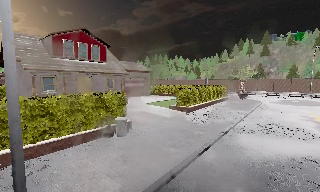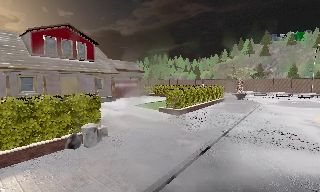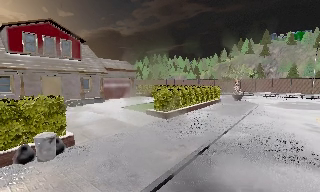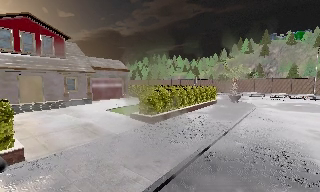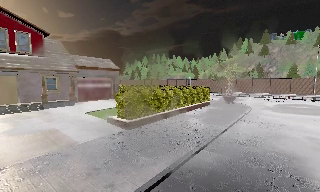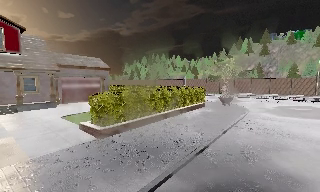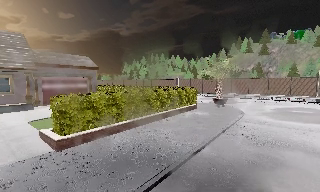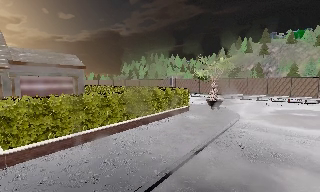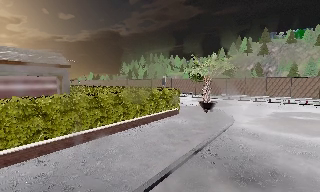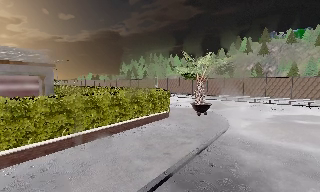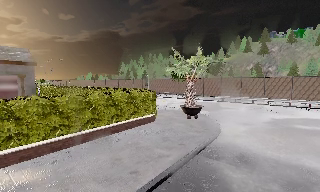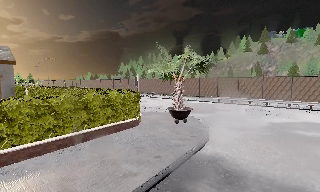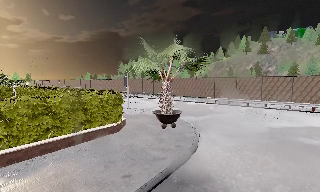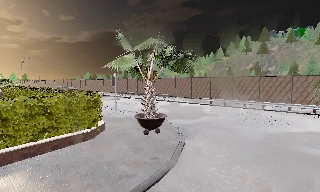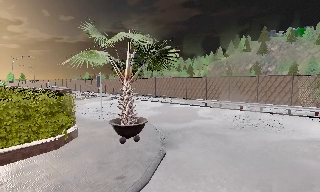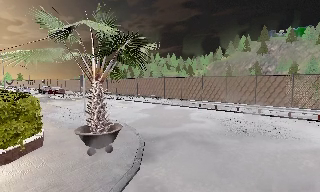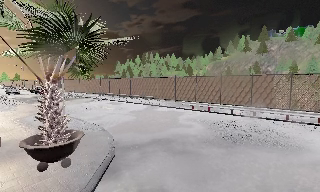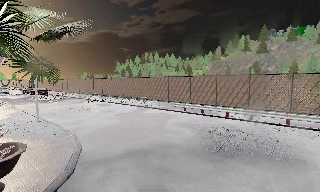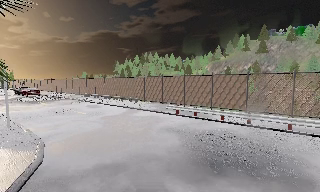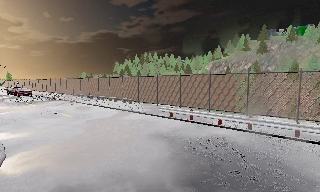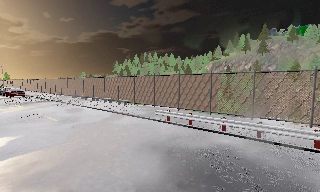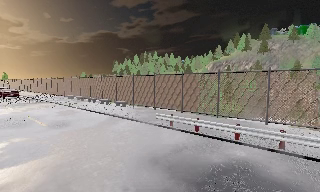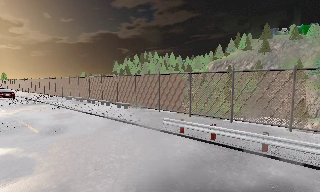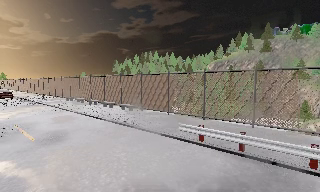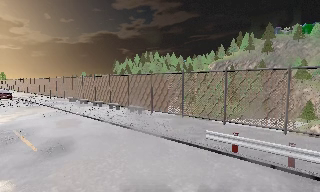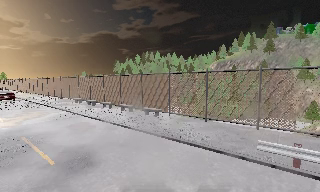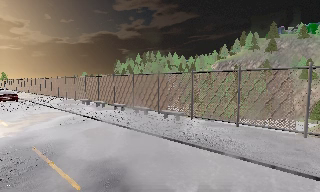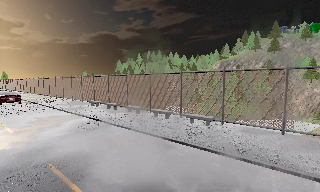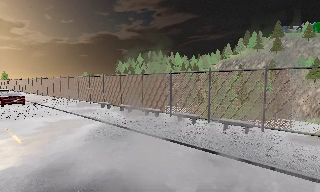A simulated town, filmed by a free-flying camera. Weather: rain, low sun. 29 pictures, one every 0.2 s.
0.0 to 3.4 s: The camera travels forward and to its right, about 25 m, so what stands in front looms larger.
3.4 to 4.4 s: The camera travels forward, about 6 m, so what stands in front looms larger.
4.4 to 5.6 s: The camera travels to its left and forward, about 10 m, so close, fixed things drift to the right.
The film runs backward here.
